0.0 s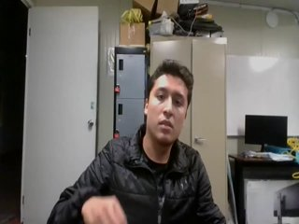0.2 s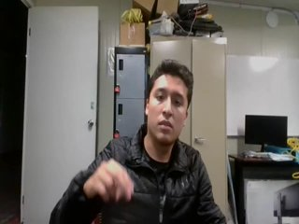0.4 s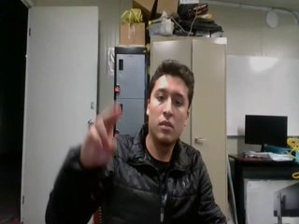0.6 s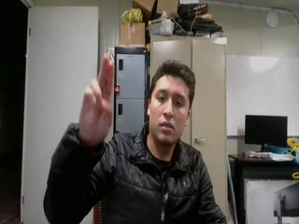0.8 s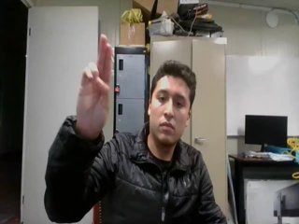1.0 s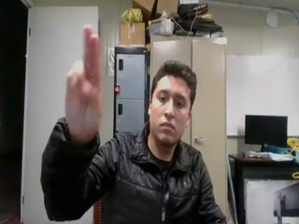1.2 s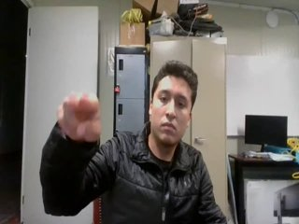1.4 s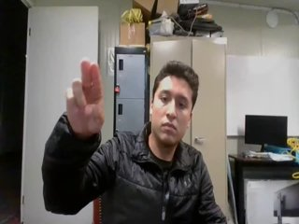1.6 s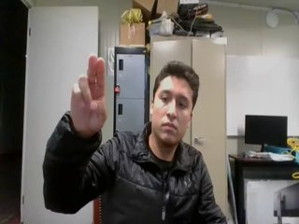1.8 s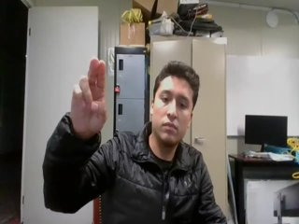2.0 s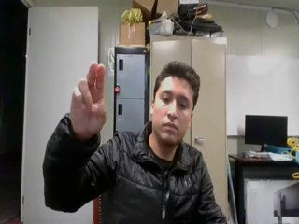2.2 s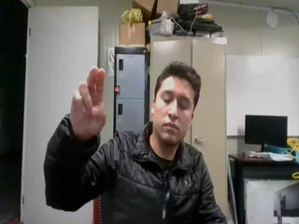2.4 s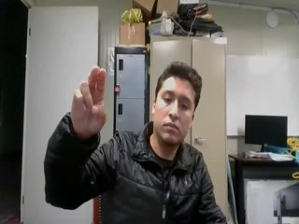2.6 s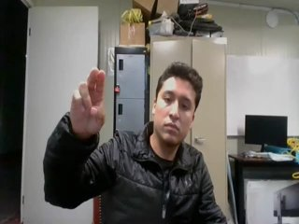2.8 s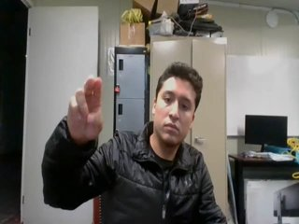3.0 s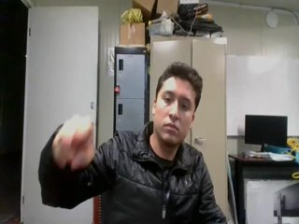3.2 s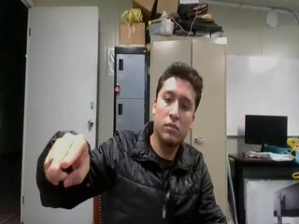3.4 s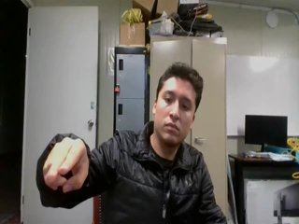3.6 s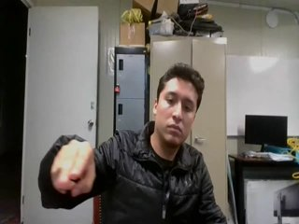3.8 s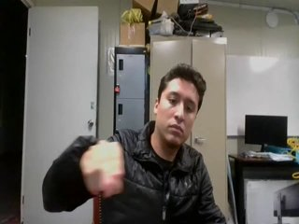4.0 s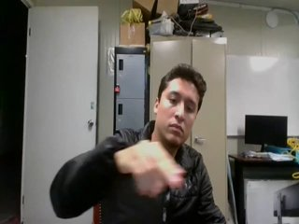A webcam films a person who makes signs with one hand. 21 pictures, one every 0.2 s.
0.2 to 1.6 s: Click with two fingers.
1.7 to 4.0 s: Pointing with two fingers.
